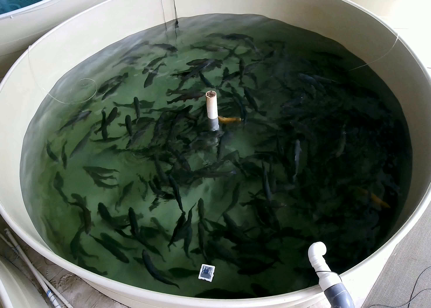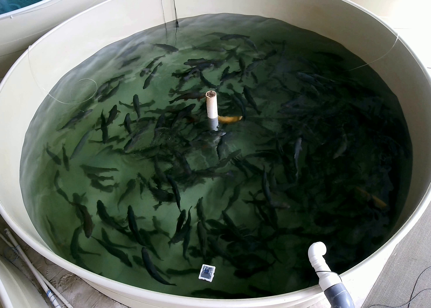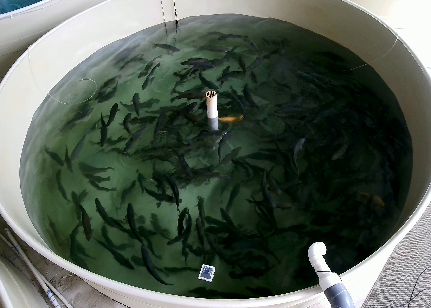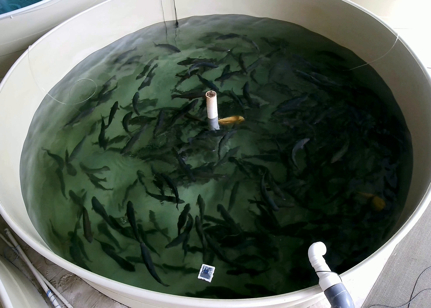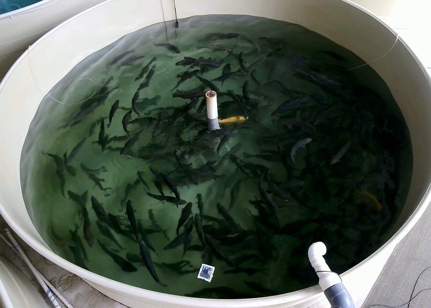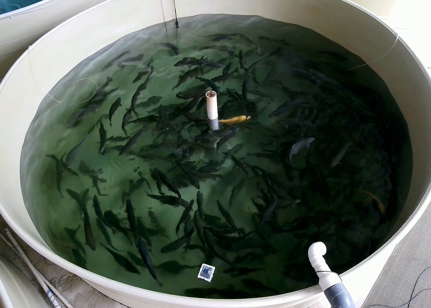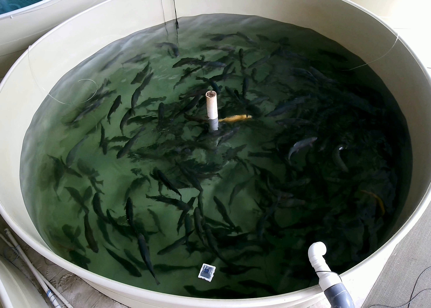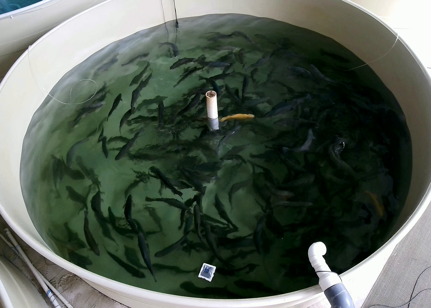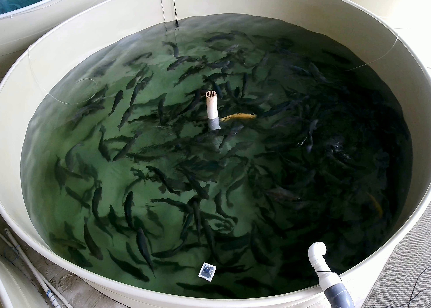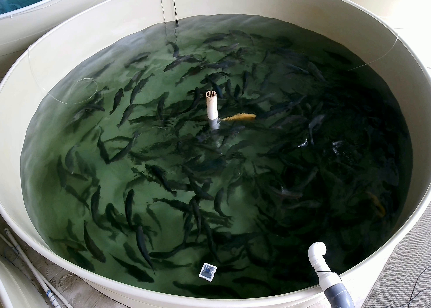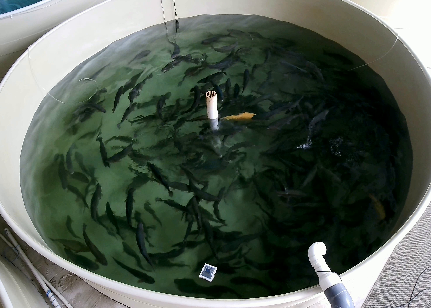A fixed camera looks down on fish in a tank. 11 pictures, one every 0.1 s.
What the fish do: Foraging.
